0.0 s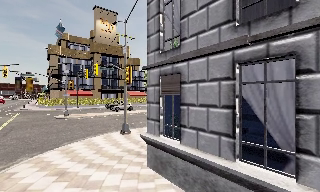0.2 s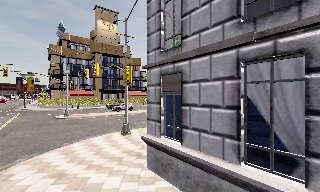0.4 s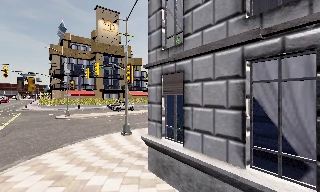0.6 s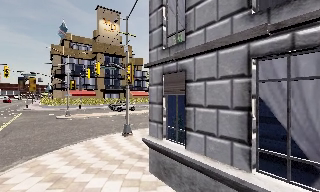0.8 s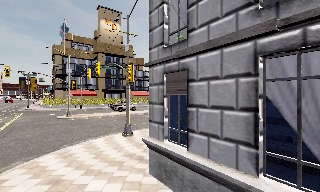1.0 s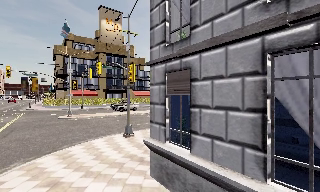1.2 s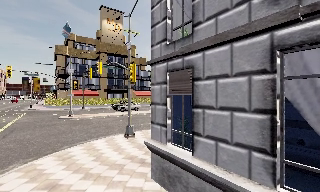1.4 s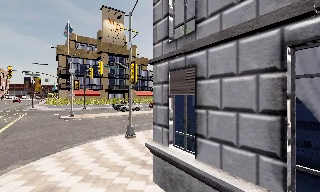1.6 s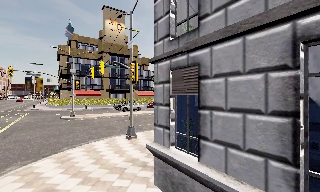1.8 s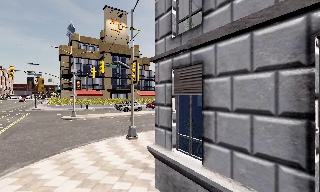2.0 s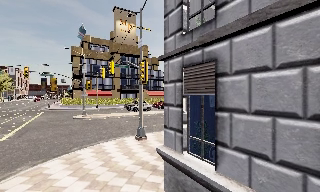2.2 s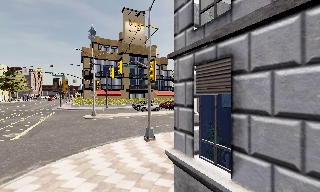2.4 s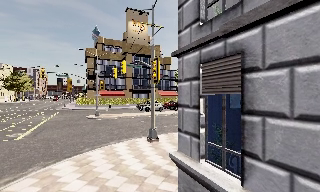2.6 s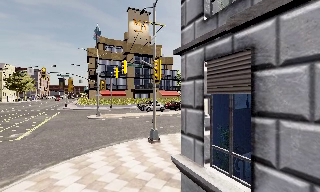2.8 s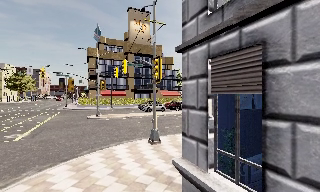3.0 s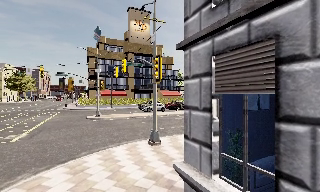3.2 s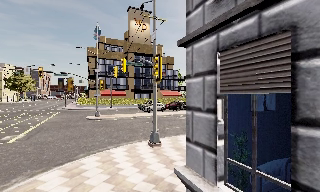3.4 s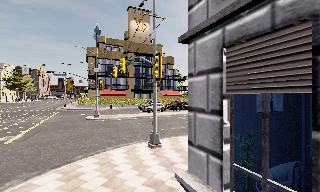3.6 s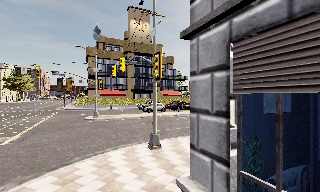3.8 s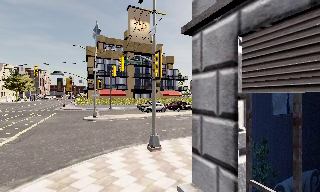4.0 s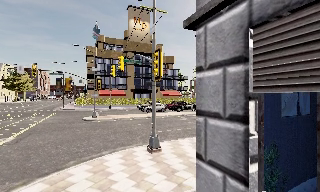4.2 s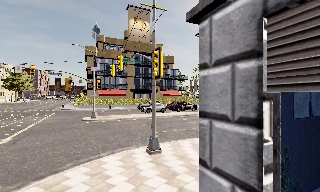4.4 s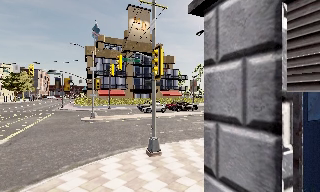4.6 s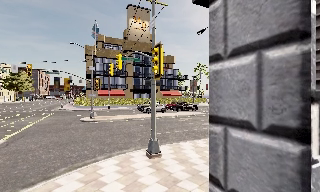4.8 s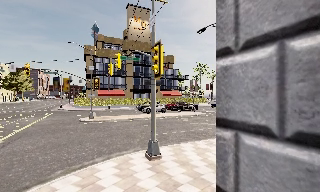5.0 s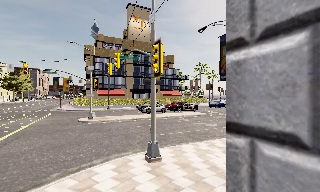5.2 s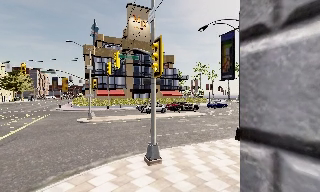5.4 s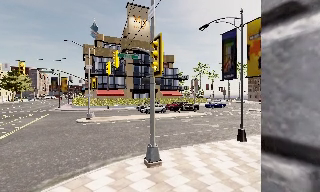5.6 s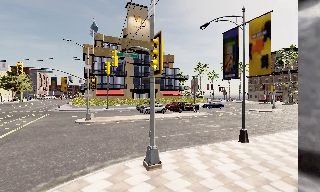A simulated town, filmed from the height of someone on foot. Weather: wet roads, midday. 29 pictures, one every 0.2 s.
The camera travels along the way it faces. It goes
forward.
0.0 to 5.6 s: The camera swings to its left by about 10 degrees, and the scene slides to the right. It travels forward, about 5 m, so what stands in front looms larger.
The film runs forward here.
